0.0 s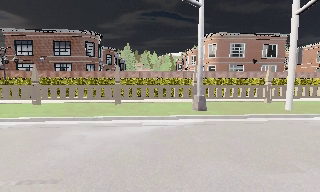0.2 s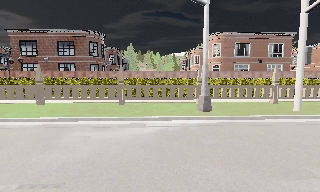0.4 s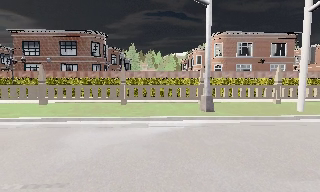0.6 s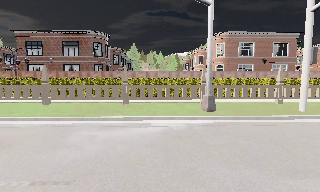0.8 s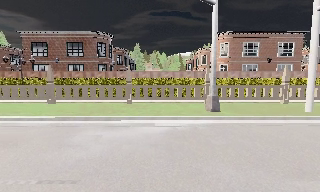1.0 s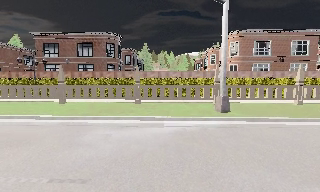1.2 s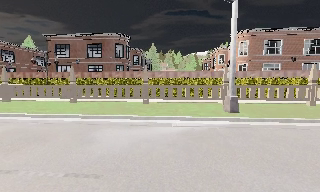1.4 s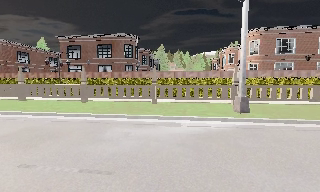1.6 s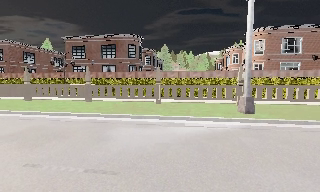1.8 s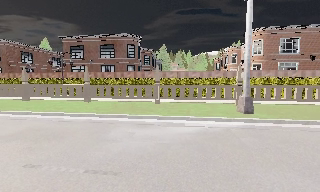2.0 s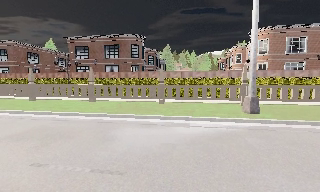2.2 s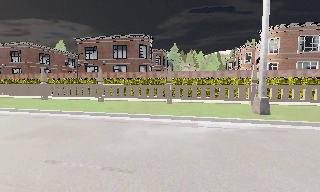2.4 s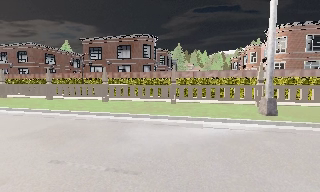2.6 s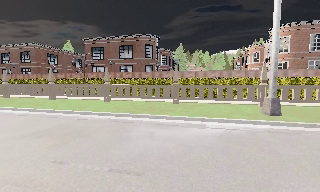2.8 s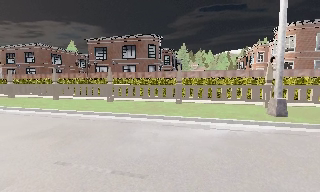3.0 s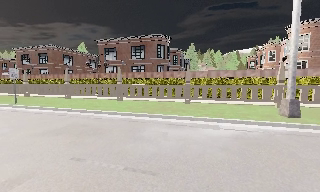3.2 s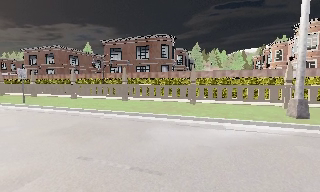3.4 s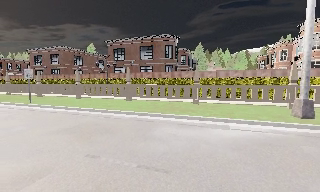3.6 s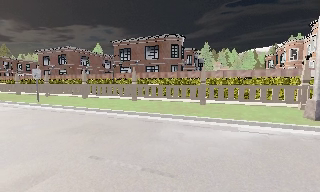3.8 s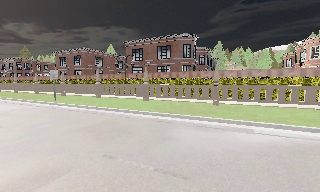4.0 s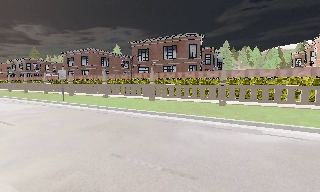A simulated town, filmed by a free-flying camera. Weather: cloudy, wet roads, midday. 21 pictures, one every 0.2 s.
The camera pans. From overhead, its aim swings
counterclockwise.
The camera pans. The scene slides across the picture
to the right.
0.0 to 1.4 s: The camera pans to its left, which is counterclockwise from overhead, by about 10 degrees.
1.4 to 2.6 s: The camera shifts only a little, or ends up much as it began.
2.6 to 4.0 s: The camera pans to its left, which is counterclockwise from overhead, by about 15 degrees.
The film runs forward here.
